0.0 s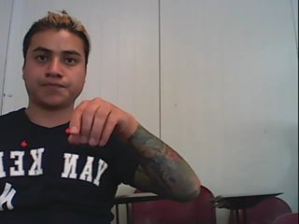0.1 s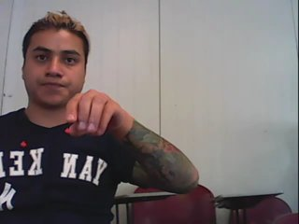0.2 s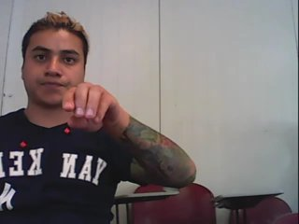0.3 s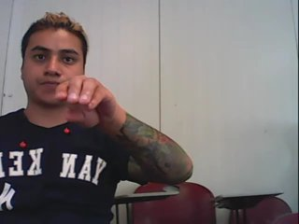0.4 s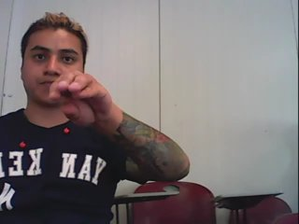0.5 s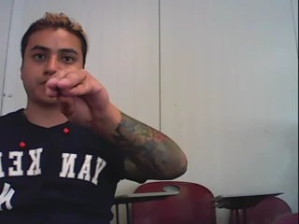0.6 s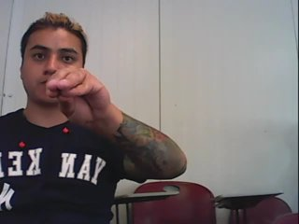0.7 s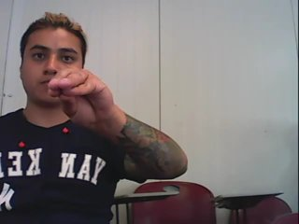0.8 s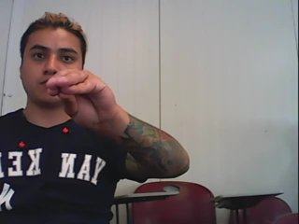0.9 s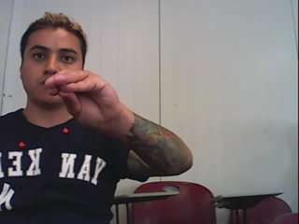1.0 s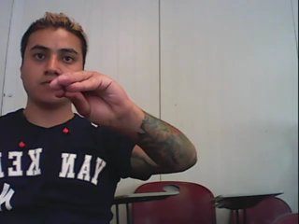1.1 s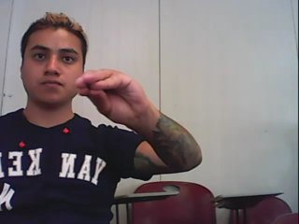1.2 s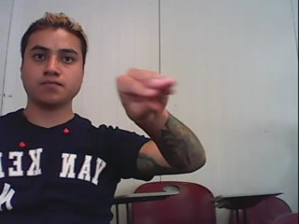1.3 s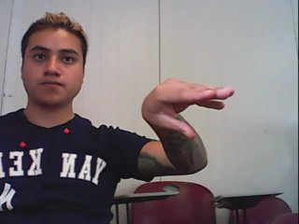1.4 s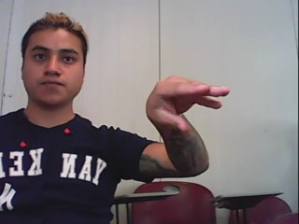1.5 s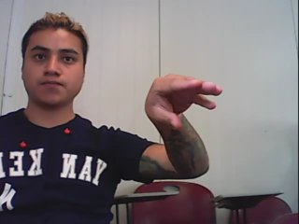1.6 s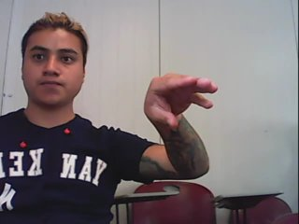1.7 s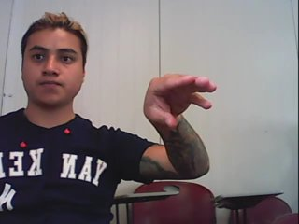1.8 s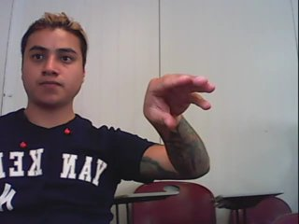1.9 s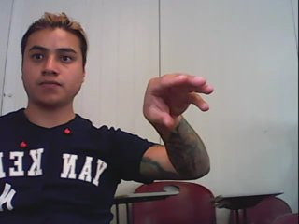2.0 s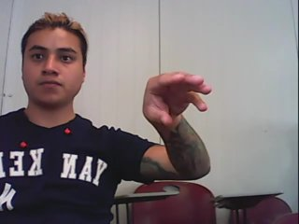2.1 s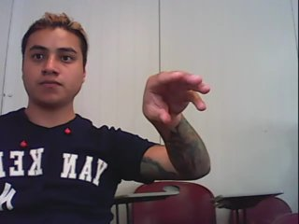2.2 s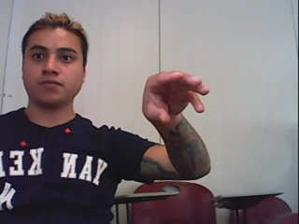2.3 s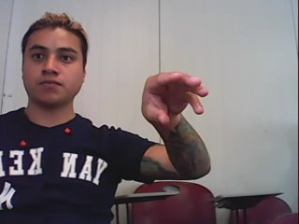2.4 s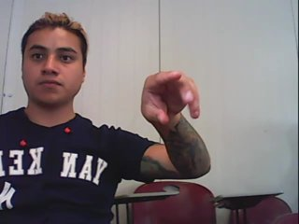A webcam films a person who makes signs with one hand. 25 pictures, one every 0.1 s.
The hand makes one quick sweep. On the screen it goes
to the right.
0.0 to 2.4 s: On the screen the hand sweeps to the right. The name of the sign: Throw left.
